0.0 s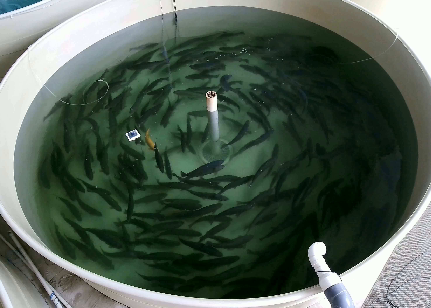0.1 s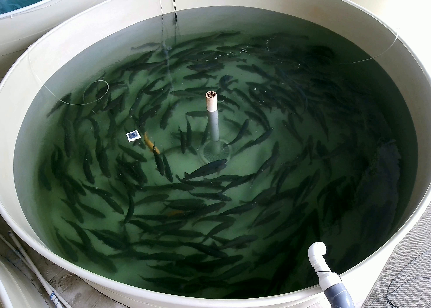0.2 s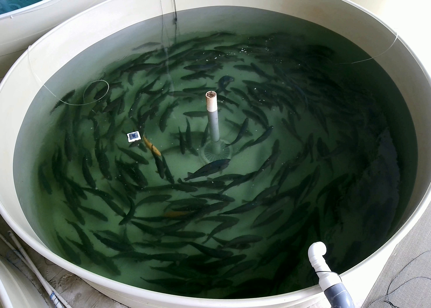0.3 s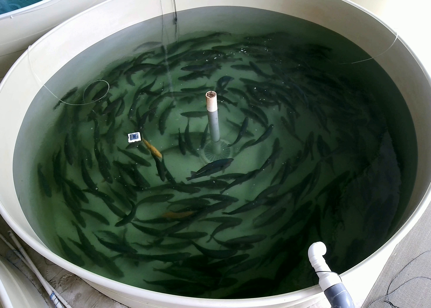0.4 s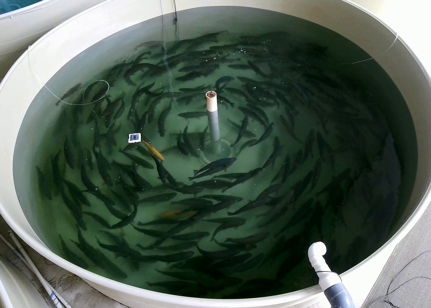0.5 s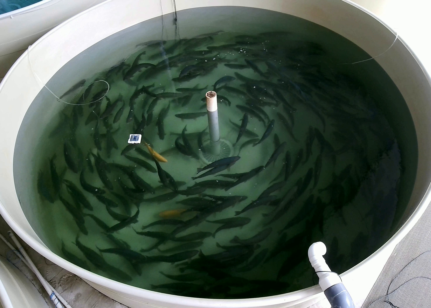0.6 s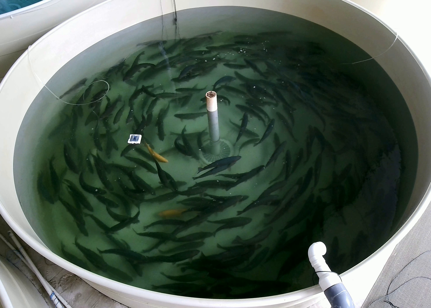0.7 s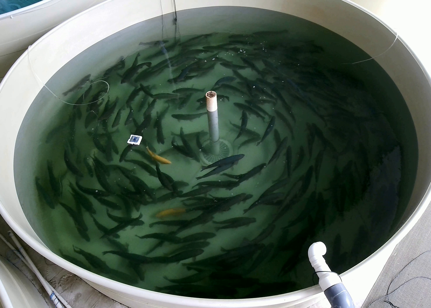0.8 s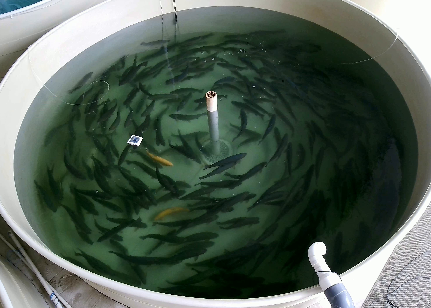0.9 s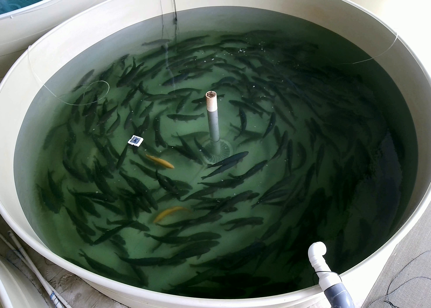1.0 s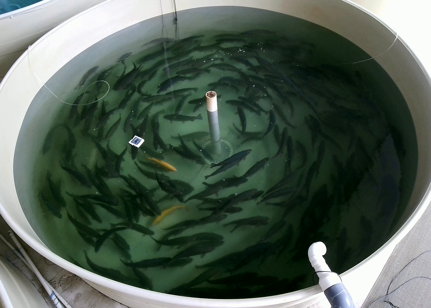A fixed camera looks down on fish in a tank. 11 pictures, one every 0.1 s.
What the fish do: Normal cruising.
